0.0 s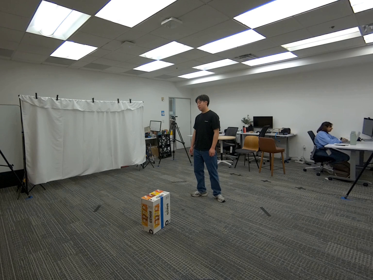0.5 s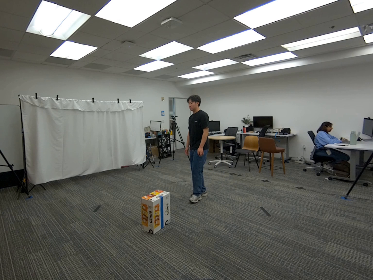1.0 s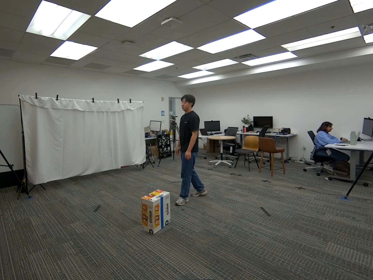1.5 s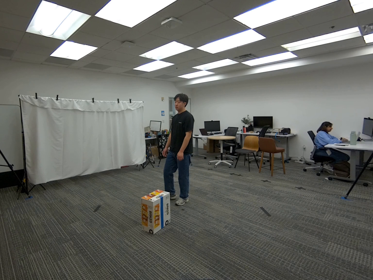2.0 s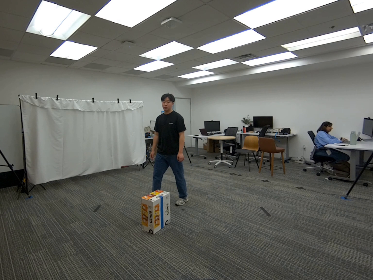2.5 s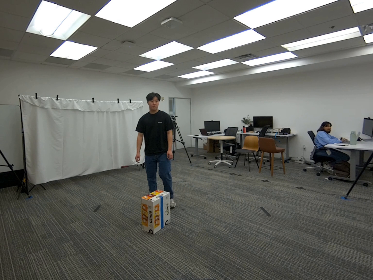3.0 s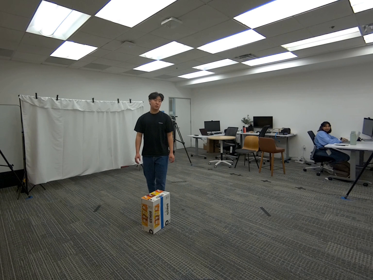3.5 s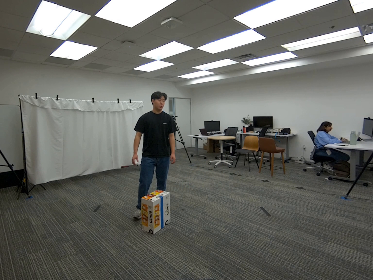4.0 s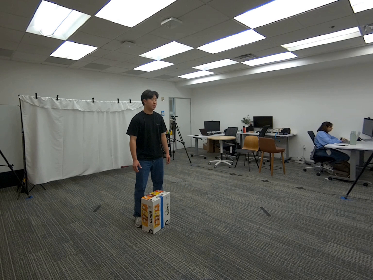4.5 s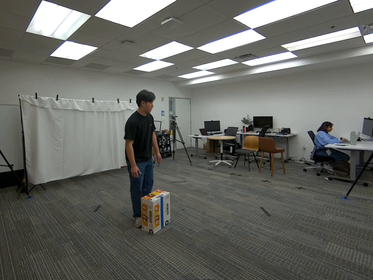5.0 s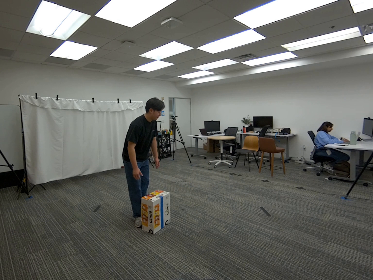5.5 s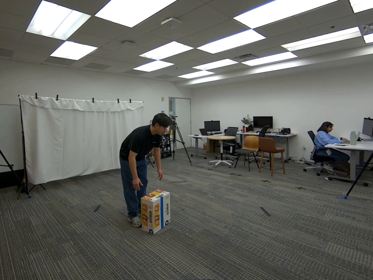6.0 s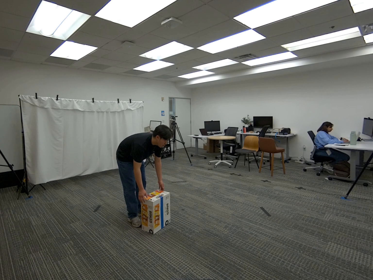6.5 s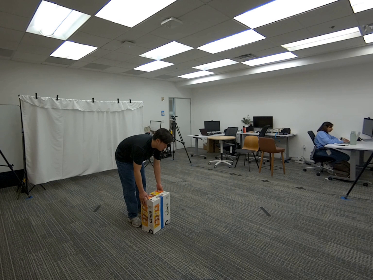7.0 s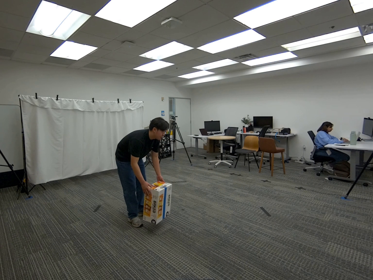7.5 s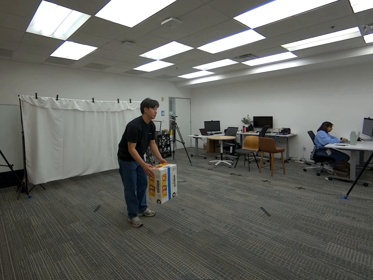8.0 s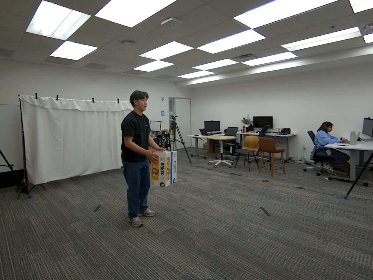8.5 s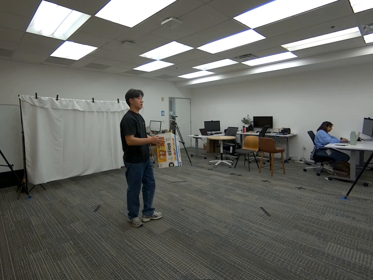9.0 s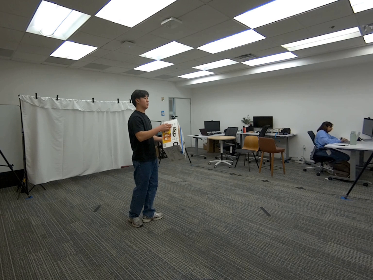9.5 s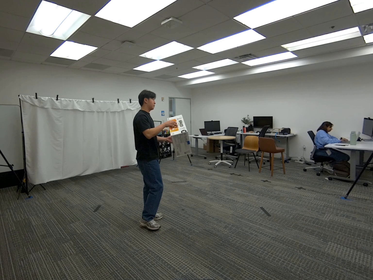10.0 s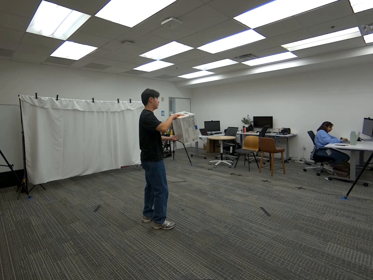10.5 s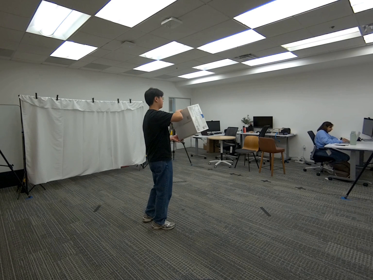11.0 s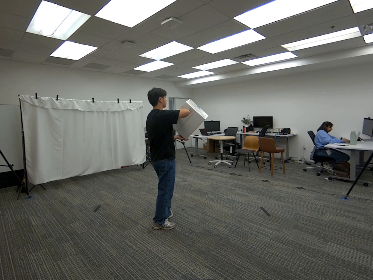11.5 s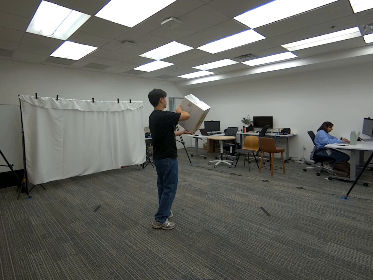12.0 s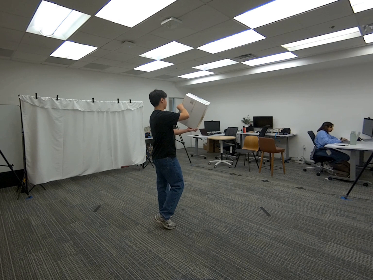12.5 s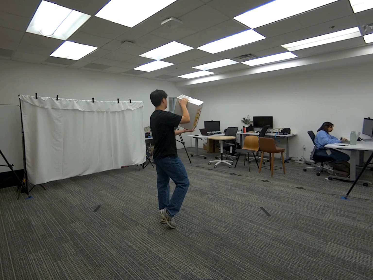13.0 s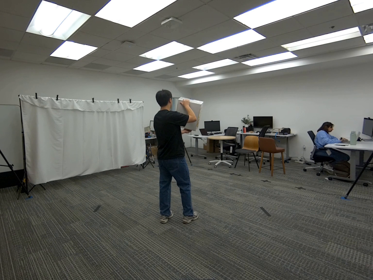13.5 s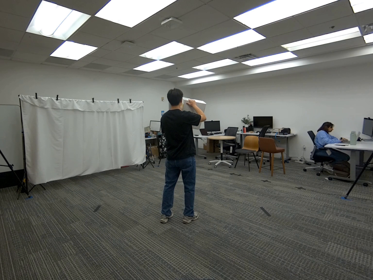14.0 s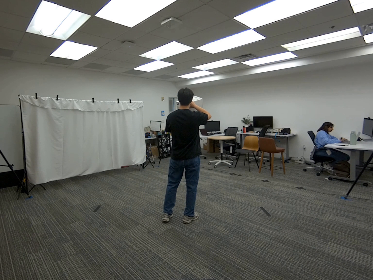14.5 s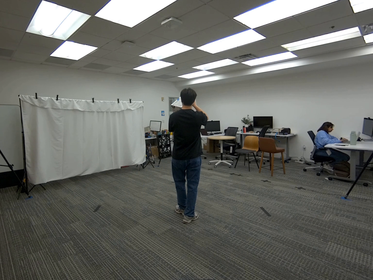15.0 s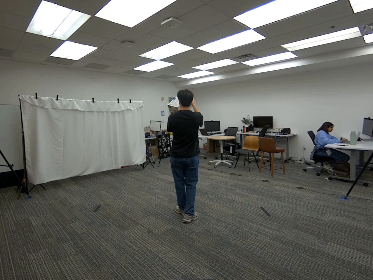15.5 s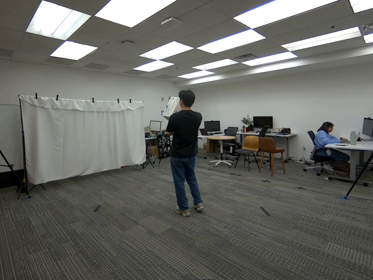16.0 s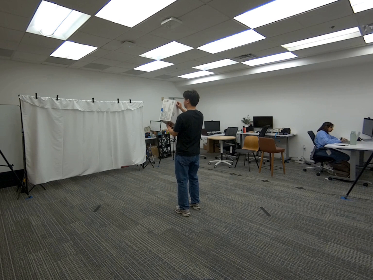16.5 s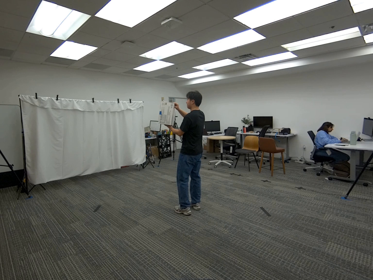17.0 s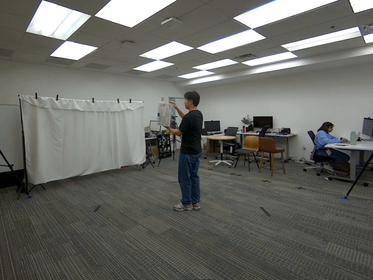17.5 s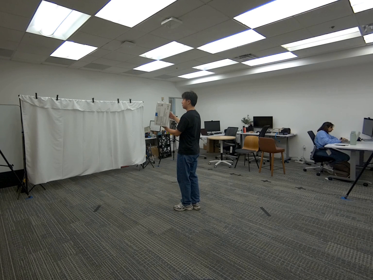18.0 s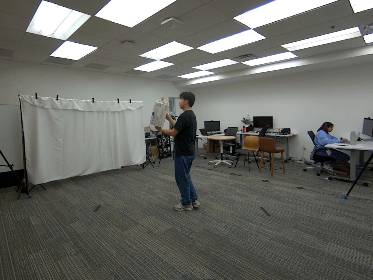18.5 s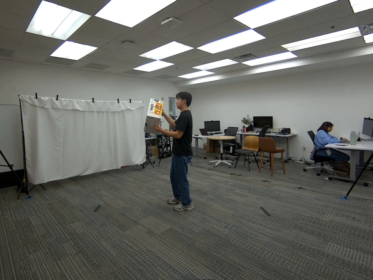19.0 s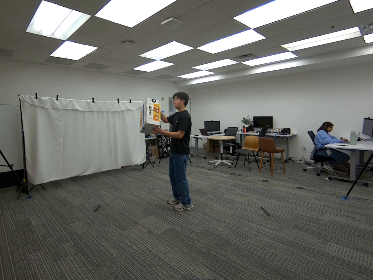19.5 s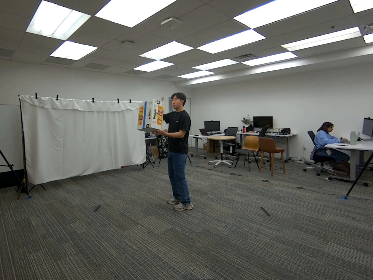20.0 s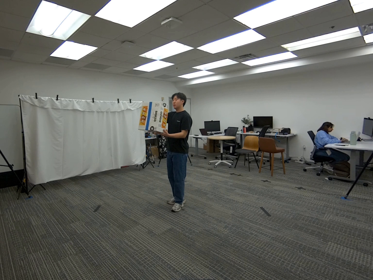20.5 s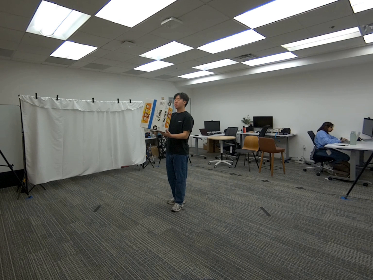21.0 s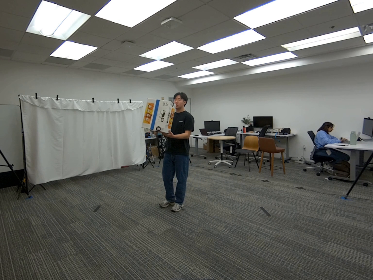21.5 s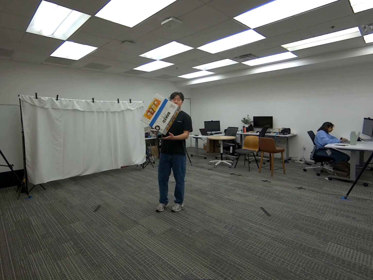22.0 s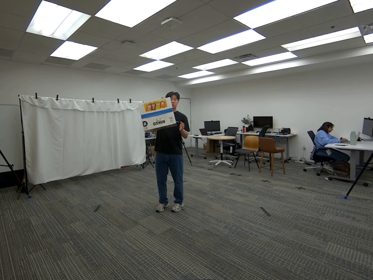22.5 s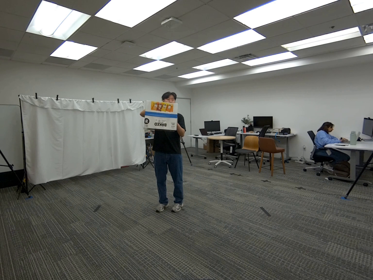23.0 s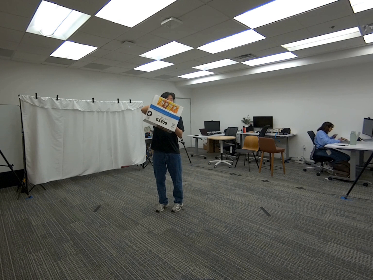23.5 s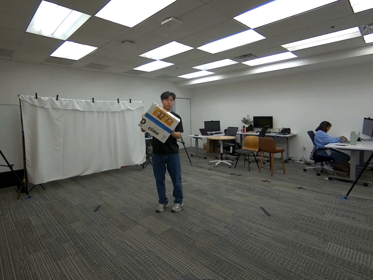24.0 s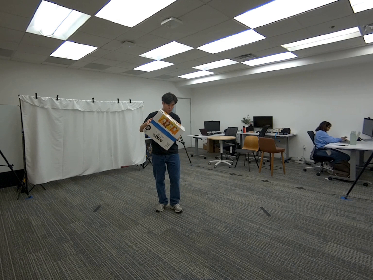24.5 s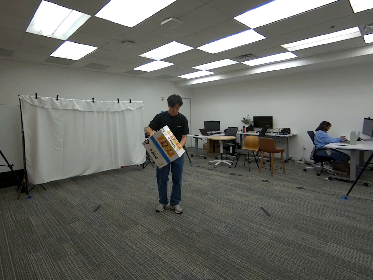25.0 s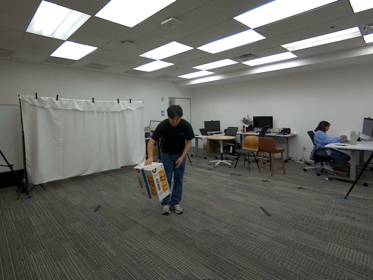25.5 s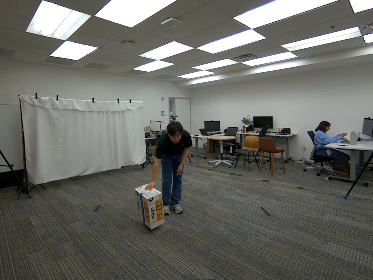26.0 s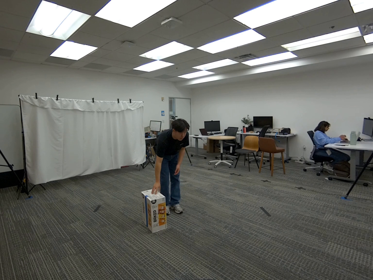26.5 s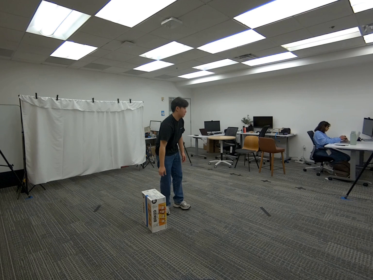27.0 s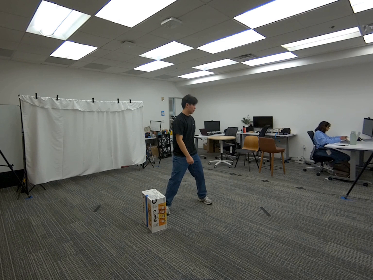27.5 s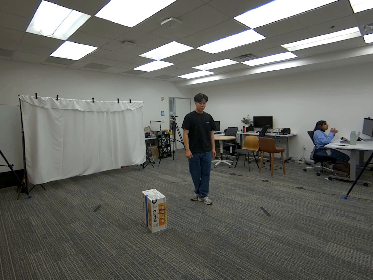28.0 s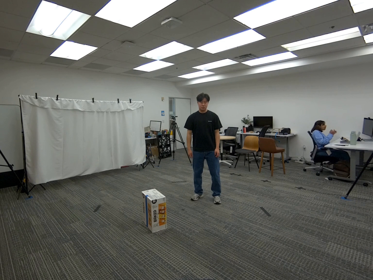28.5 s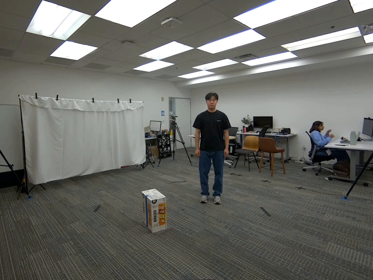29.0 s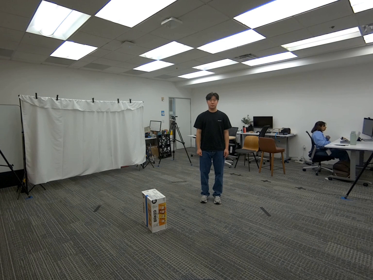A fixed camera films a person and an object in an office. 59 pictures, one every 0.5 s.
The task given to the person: Walk over to the snack box. Pick up the box with both hands and rotate the box around as you rotate yourself so that all 4 cameras get a visual of the box. Put the box down when finished.
